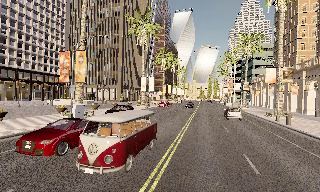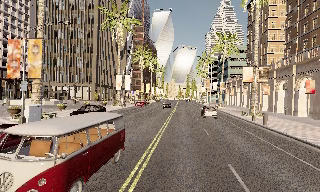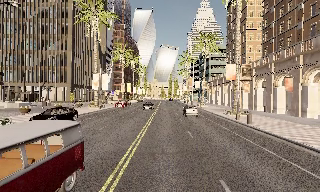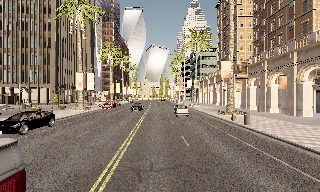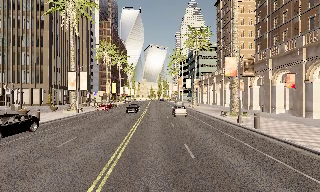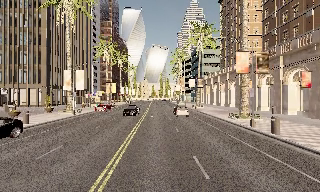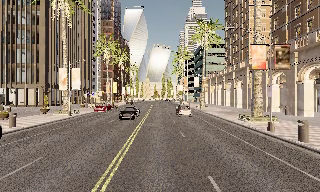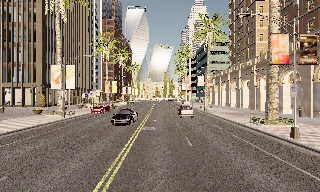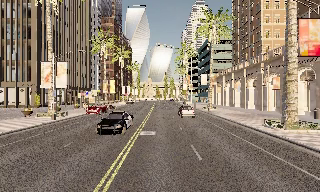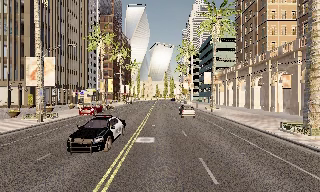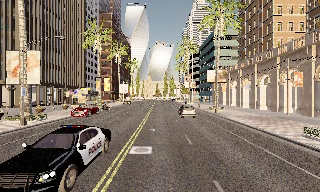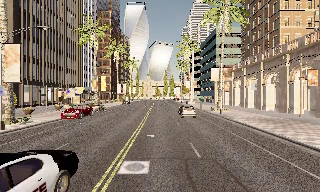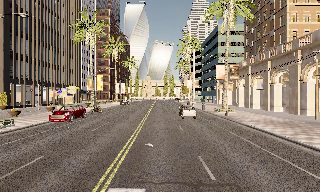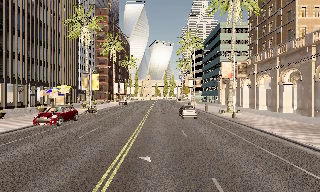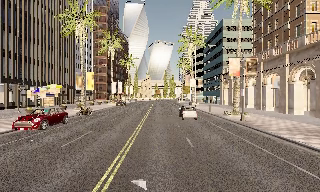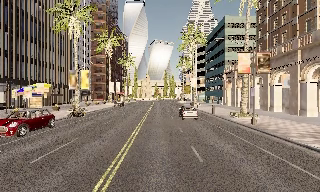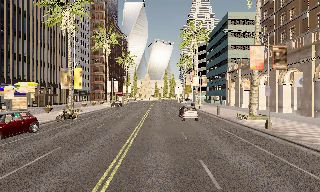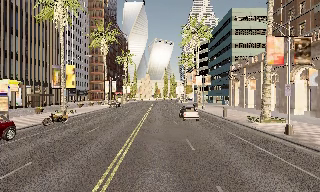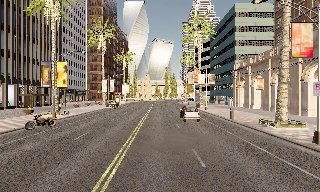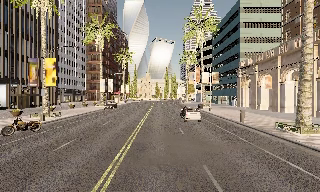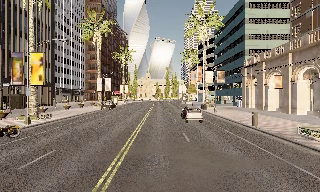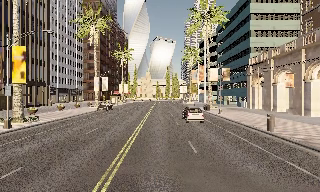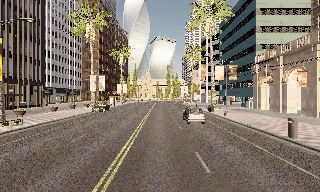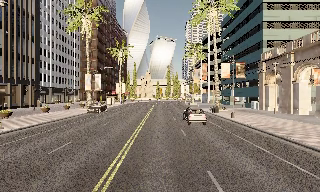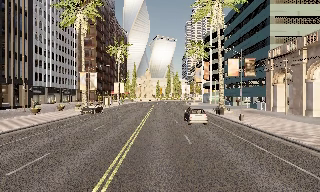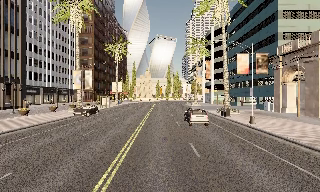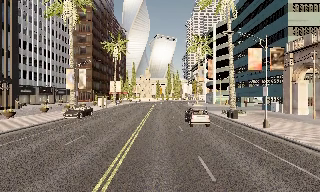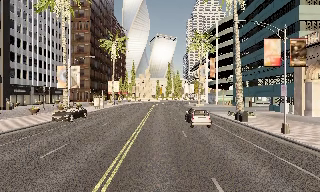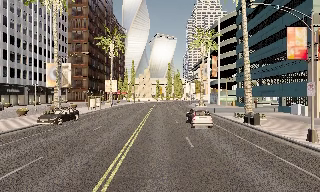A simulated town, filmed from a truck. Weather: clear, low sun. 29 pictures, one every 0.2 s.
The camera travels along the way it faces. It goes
forward.
0.0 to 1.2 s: The scene slides to the left, as the camera pans about 15 degrees to its right. It travels forward, about 10 m, so what stands in front looms larger.
1.2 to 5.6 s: The camera travels forward, about 45 m, so what stands in front looms larger.
The film runs forward here.
